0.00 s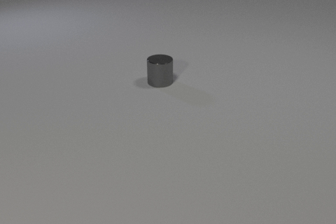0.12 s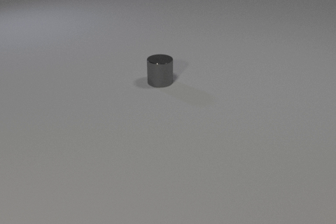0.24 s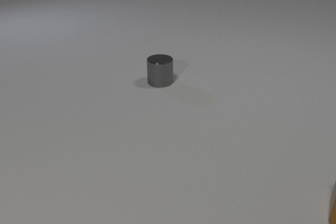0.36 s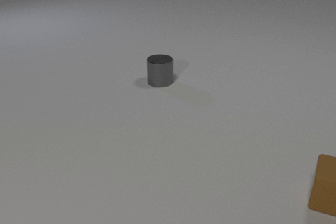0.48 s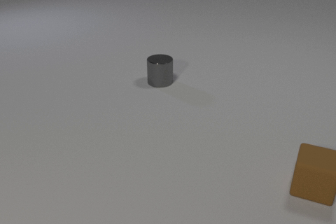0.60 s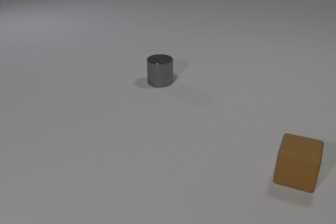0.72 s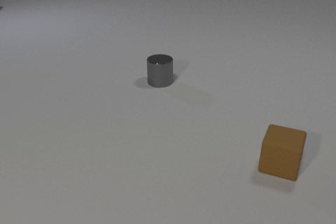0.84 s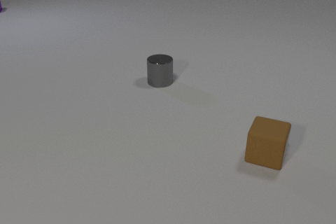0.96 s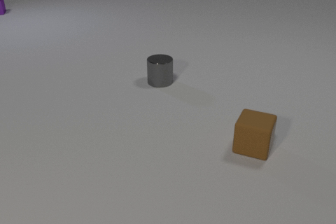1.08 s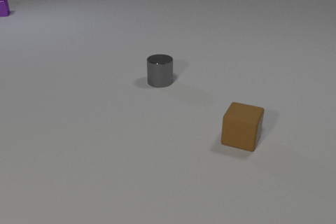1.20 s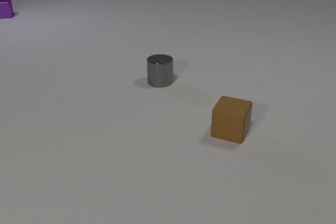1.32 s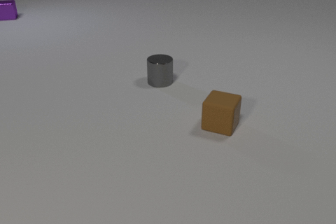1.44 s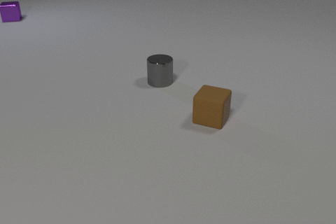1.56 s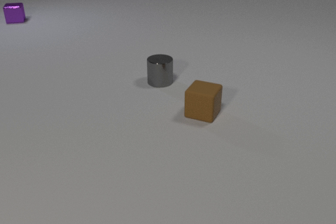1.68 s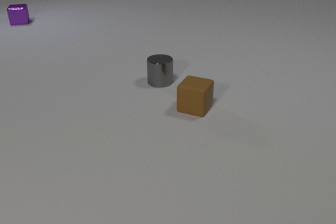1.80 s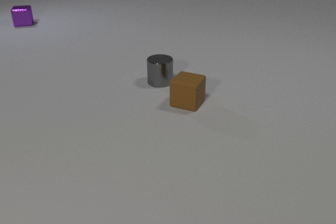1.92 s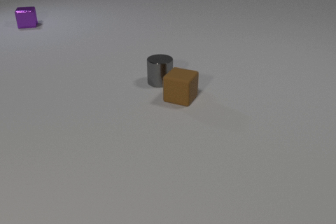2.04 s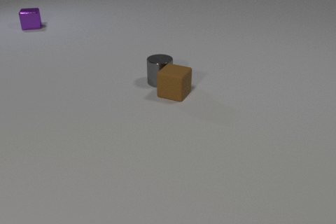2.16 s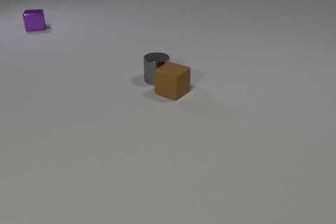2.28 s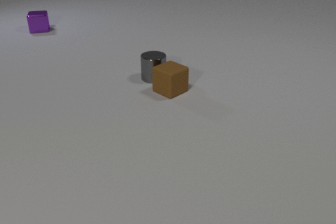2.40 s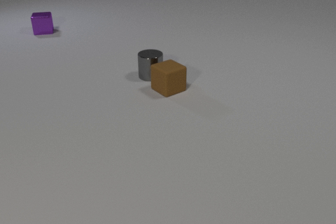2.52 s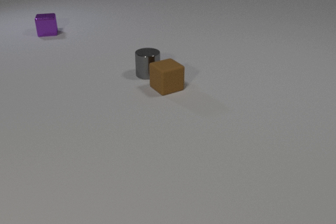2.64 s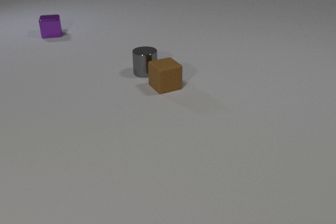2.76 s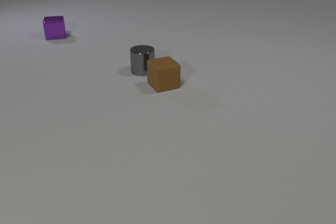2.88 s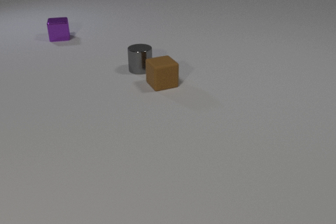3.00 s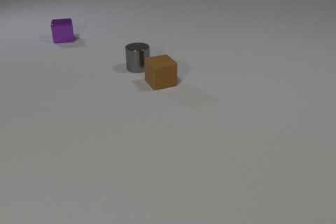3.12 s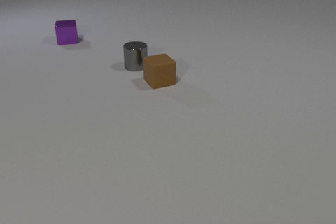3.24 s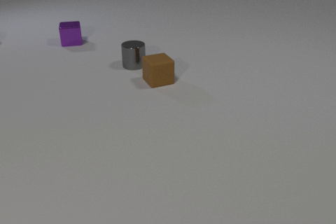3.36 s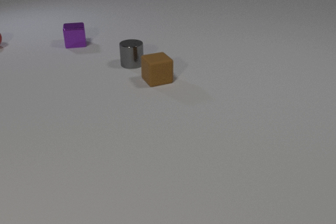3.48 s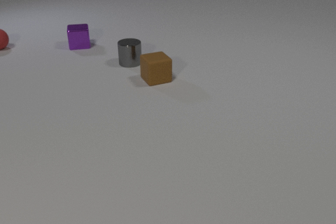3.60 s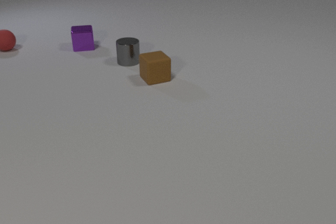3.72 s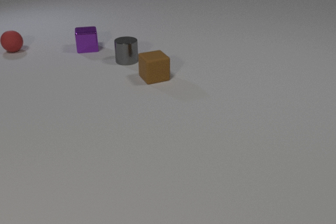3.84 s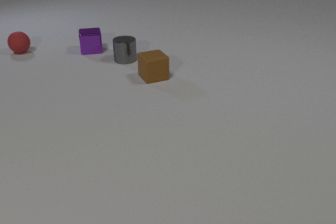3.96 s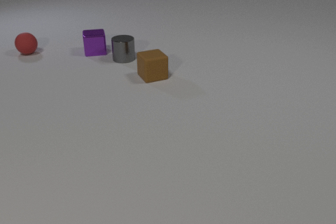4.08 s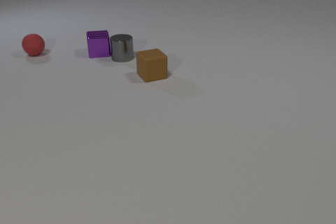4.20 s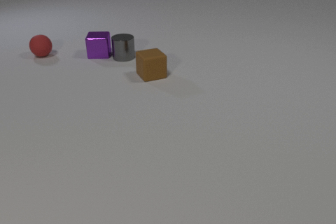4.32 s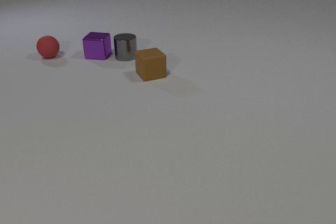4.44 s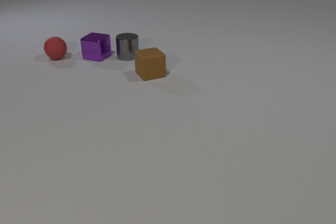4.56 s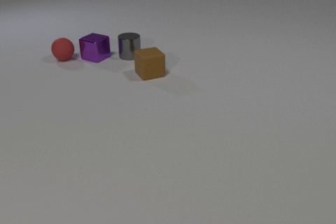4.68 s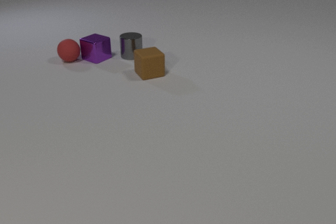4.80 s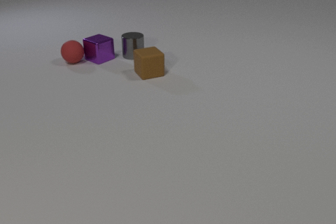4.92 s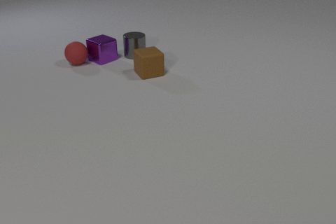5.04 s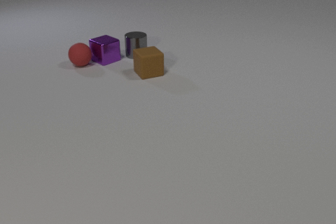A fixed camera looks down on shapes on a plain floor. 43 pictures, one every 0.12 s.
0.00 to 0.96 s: The brown rubber cube comes in at the right edge, slides to the left and away from the camera. The purple metal cube comes in at the left edge, slides toward the camera and to the right.
0.96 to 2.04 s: The brown rubber cube slides away from the camera and to the left. The purple metal cube slides toward the camera and to the right. The brown rubber cube and the gray metal cylinder collide.
2.04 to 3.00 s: The brown rubber cube slides away from the camera and to the left, spins clockwise seen from above by about 45 degrees, its near face sliding to the left. The gray metal cylinder slides away from the camera and to the left. The purple metal cube slides toward the camera and to the right.
3.00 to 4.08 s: The brown rubber cube slides away from the camera and to the left. The gray metal cylinder slides away from the camera and to the left. The purple metal cube slides toward the camera and to the right. The red rubber sphere comes in at the left edge, rolls to the right and toward the camera.
4.08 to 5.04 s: The brown rubber cube slides away from the camera. The gray metal cylinder slides to the right and away from the camera. The purple metal cube slides toward the camera, spins clockwise seen from above by about 60 degrees, its near face sliding to the left. The red rubber sphere rolls to the right and toward the camera. The gray metal cylinder and the purple metal cube collide. The purple metal cube and the red rubber sphere collide.
Are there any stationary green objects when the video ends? no.
What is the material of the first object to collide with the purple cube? metal.
What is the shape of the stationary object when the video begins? cylinder.
